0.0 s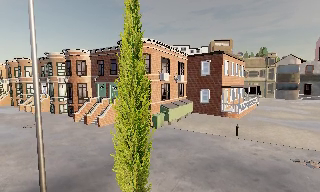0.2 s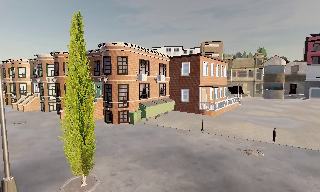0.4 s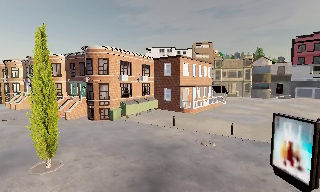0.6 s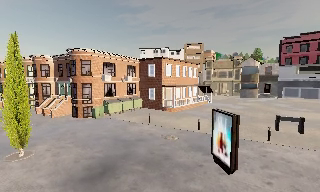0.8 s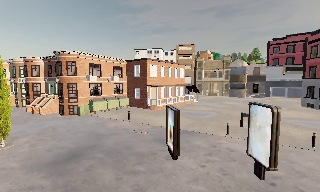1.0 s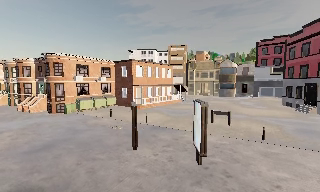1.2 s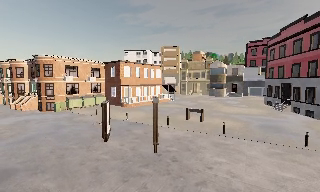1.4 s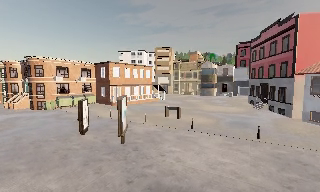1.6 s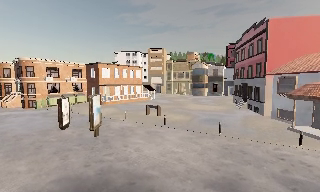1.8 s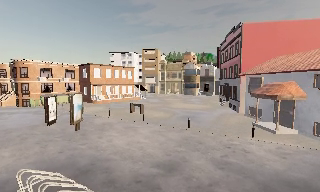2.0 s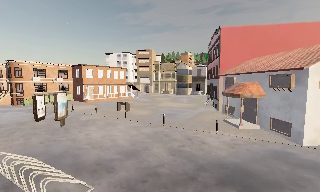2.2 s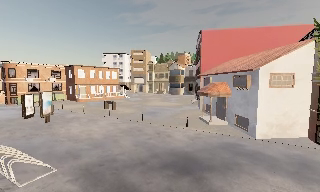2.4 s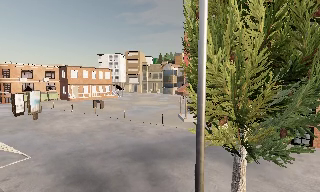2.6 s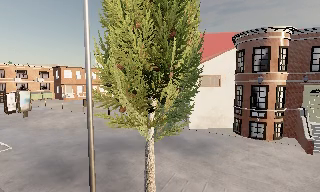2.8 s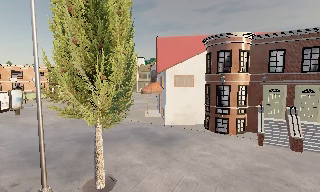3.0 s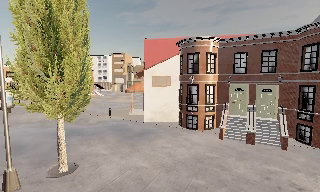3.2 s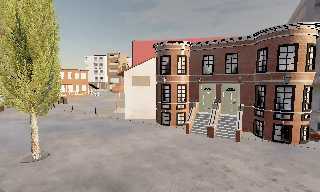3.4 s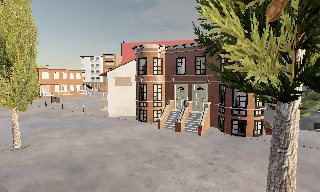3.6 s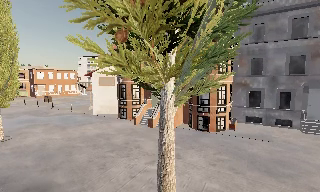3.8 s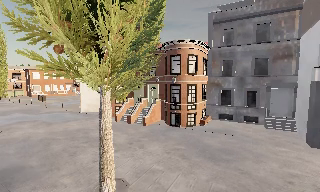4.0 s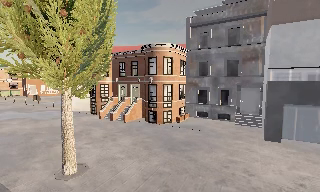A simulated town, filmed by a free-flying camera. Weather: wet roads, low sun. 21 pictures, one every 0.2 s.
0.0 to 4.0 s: The camera travels to its right and backward, about 45 m, so close, fixed things drift to the left.
The film runs backward here.
